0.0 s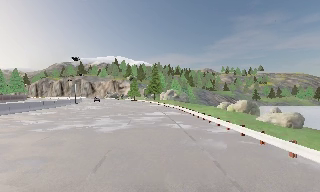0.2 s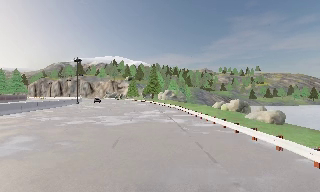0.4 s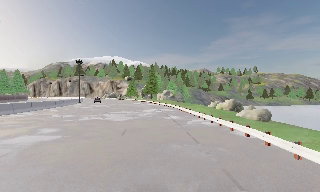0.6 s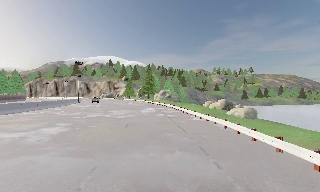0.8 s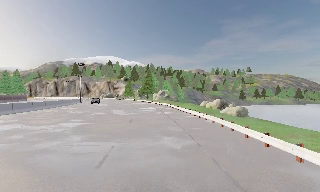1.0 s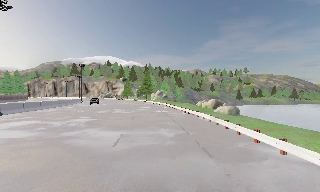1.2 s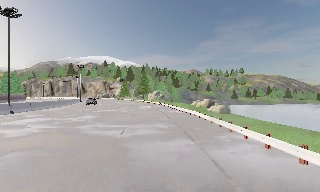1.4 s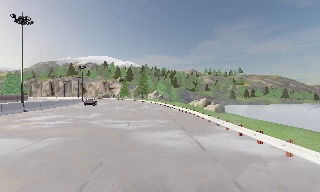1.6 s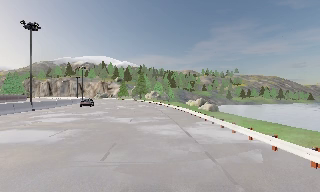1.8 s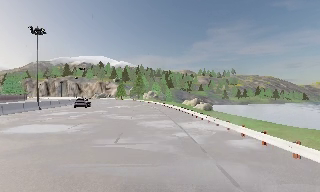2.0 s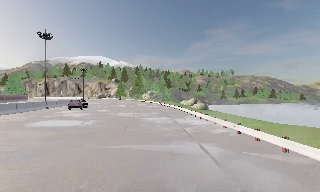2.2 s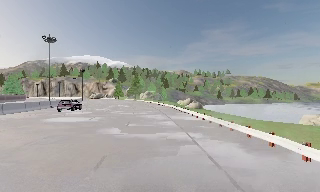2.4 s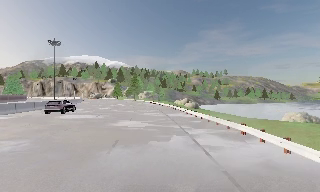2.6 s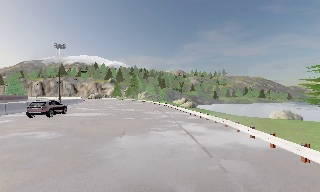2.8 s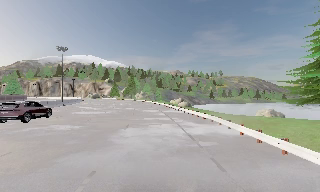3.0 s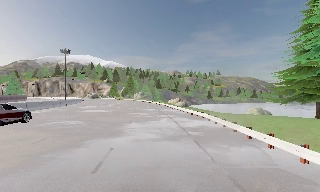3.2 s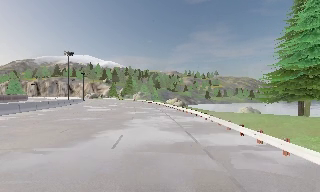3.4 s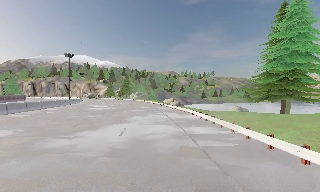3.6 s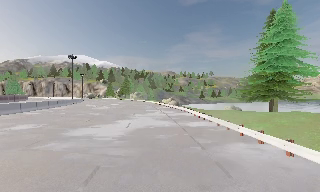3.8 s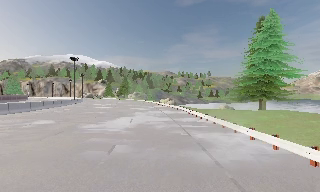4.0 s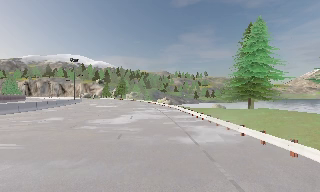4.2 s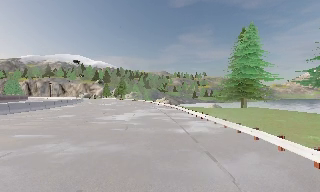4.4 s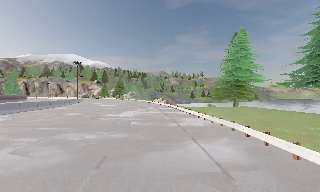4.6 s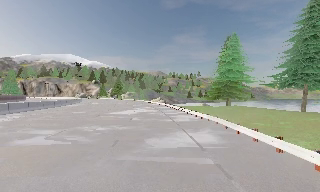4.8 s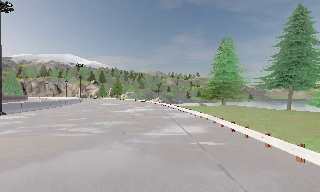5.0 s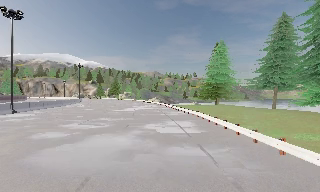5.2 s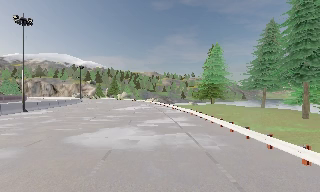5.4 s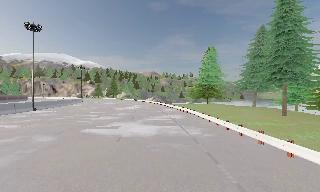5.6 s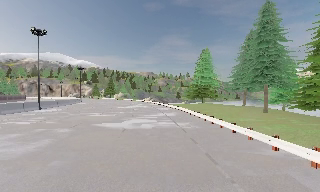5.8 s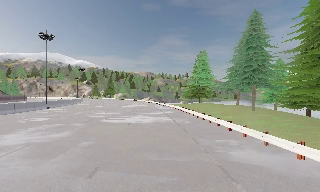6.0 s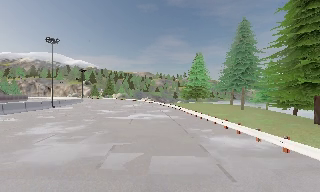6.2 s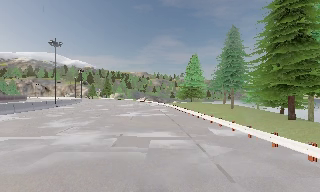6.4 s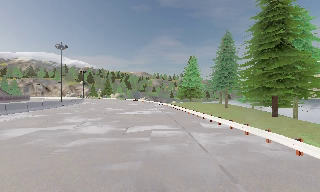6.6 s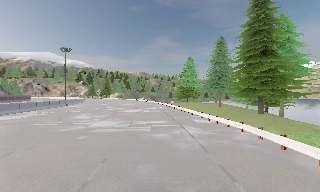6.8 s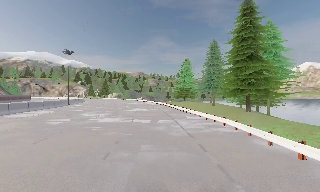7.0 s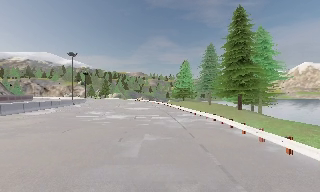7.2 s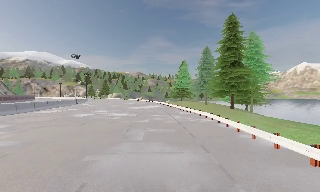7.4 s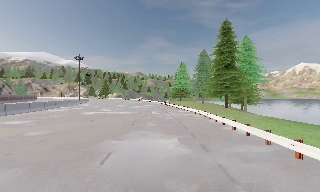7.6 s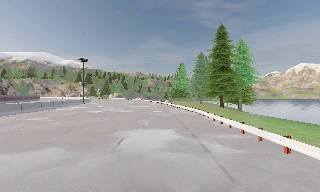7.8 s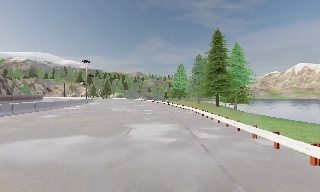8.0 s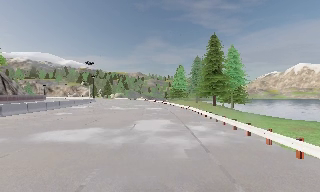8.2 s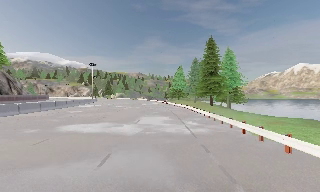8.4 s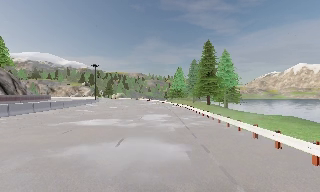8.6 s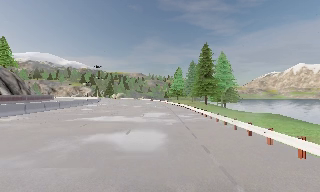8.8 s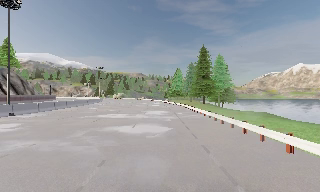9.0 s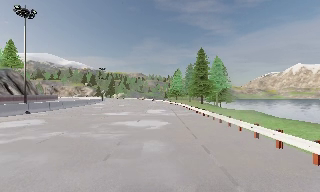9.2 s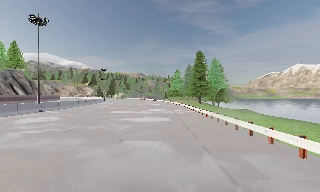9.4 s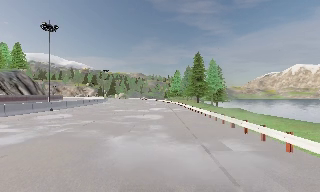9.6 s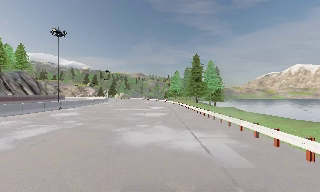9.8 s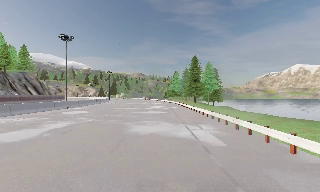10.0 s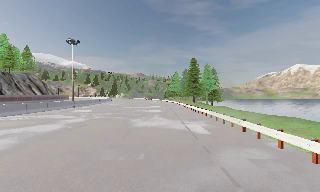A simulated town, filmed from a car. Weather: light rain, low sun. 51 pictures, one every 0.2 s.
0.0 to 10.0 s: The camera swings to its right by about 25 degrees, and the scene slides to the left. It travels backward, about 100 m, so what stands in front gets smaller.
The film runs backward here.
